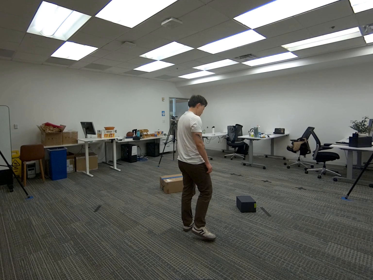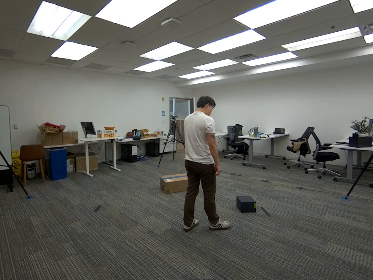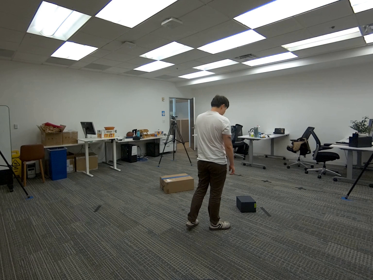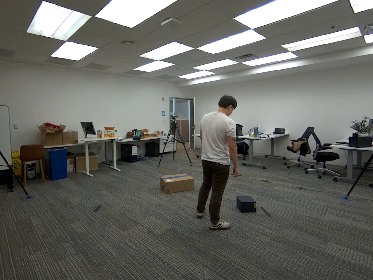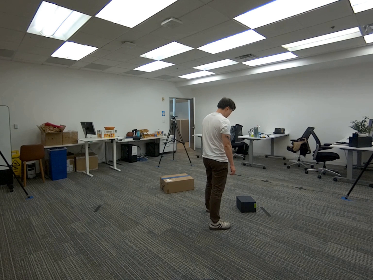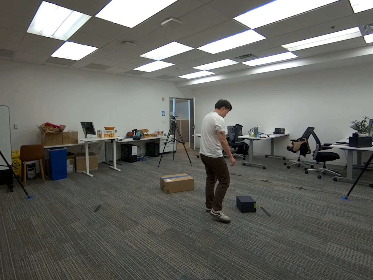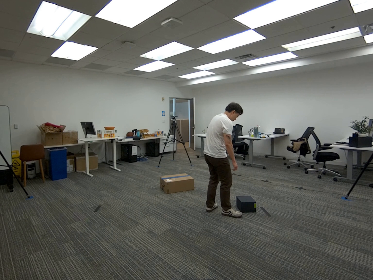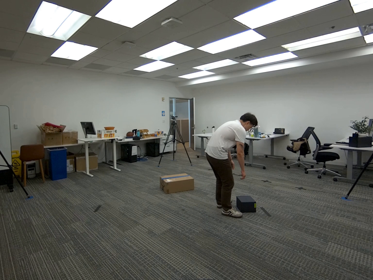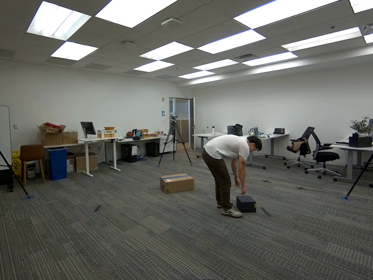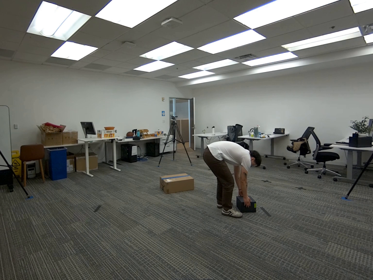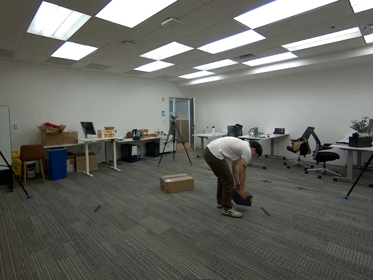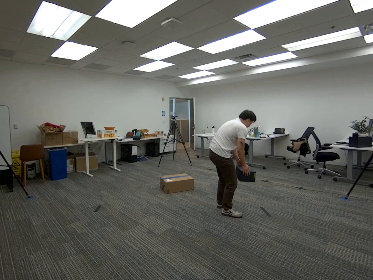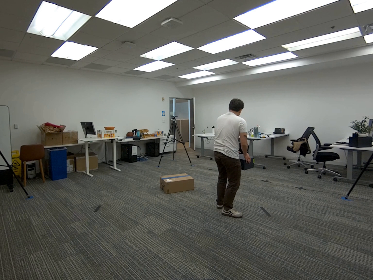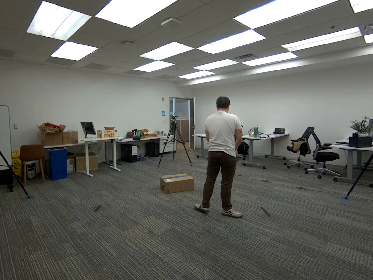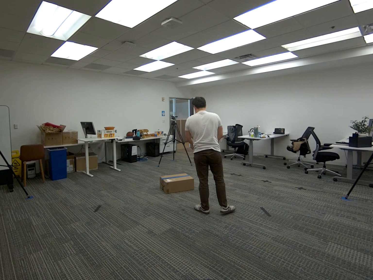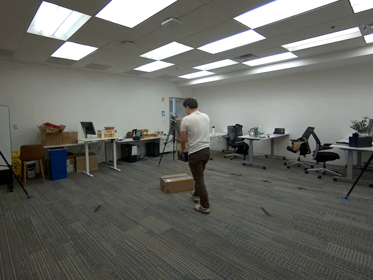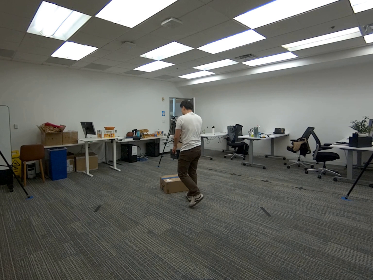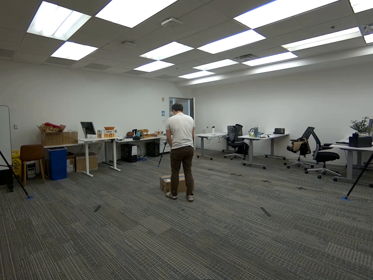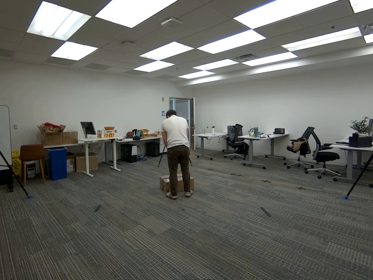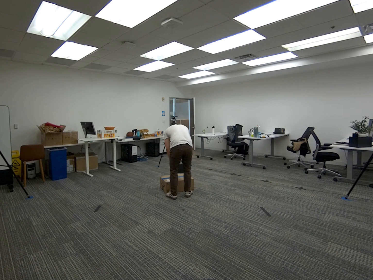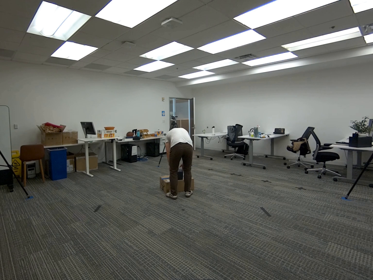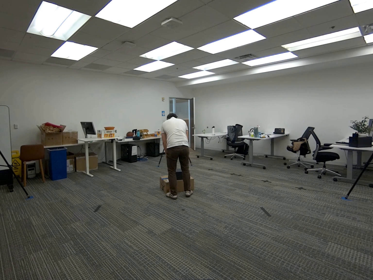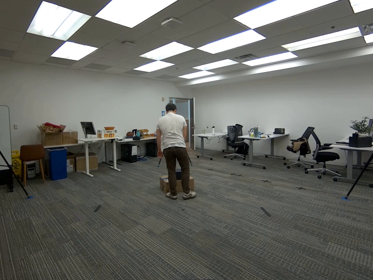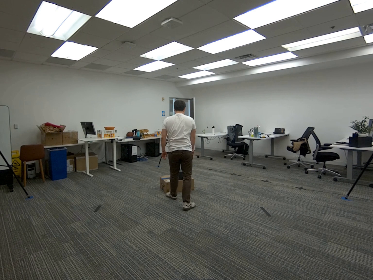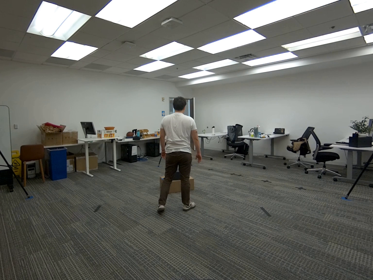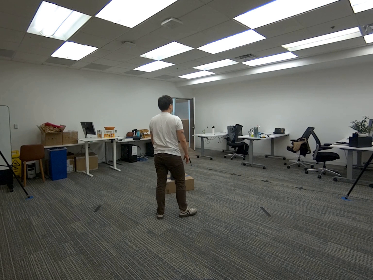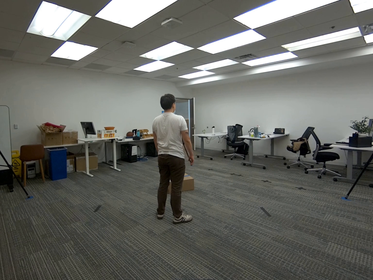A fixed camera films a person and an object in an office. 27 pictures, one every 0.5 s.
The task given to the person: Walk to the black square box, pick the black square box with both hands, and place it to the big brown cardboard box.
